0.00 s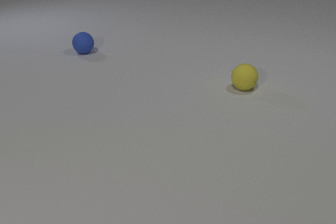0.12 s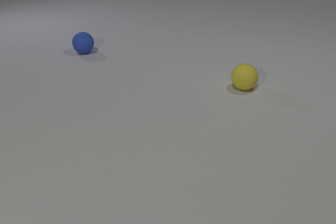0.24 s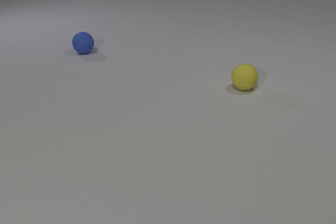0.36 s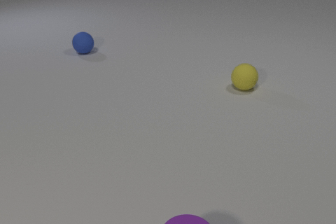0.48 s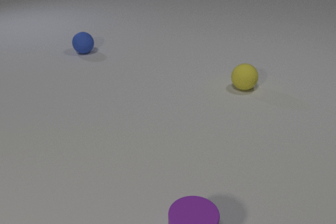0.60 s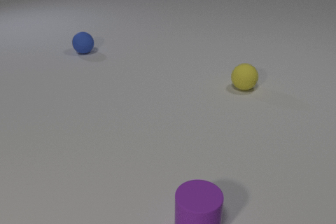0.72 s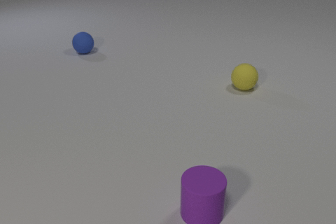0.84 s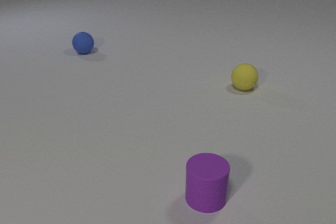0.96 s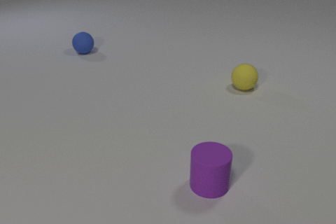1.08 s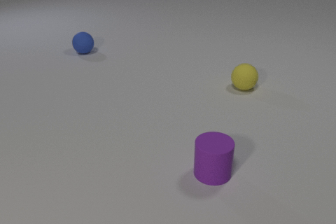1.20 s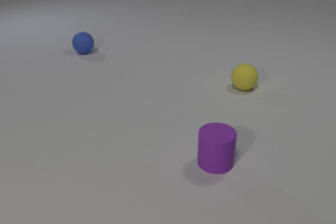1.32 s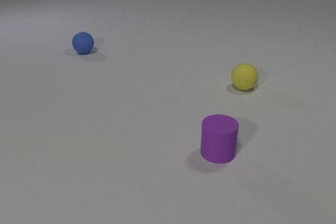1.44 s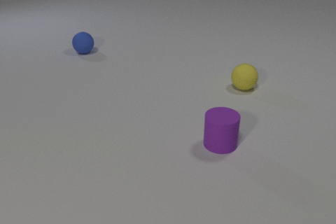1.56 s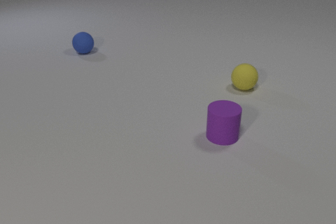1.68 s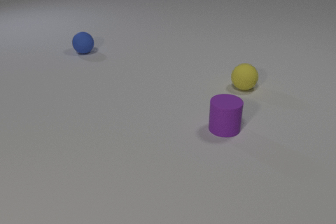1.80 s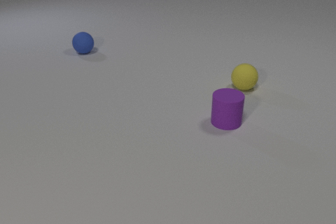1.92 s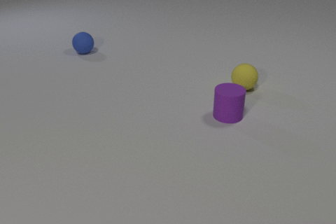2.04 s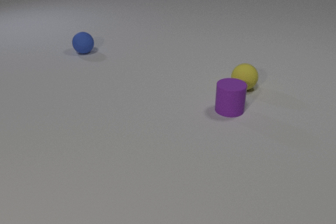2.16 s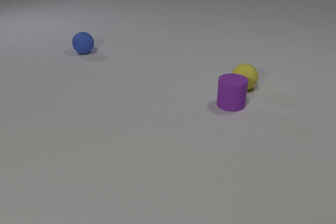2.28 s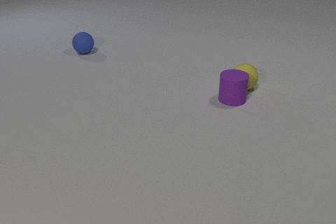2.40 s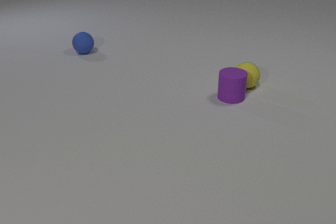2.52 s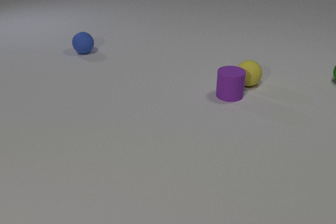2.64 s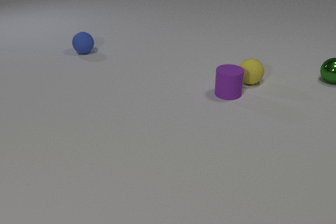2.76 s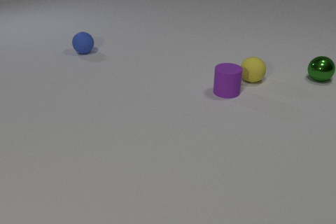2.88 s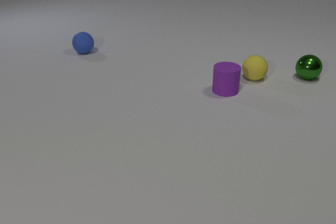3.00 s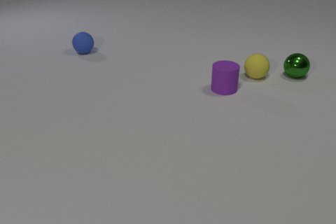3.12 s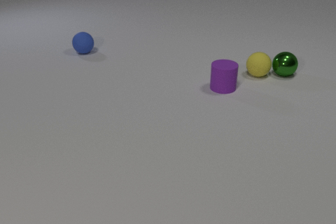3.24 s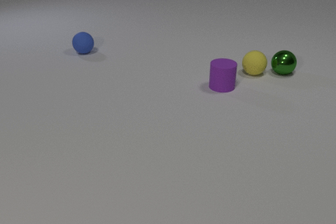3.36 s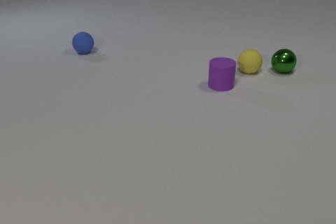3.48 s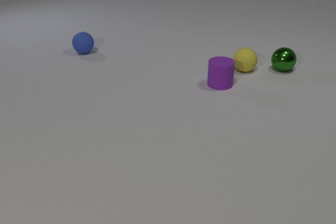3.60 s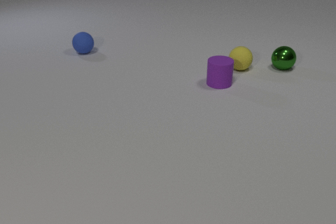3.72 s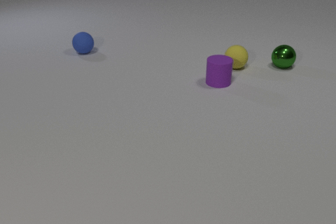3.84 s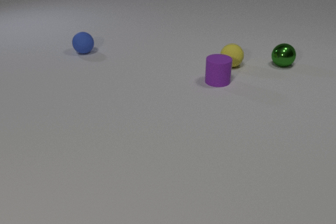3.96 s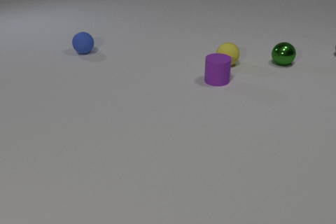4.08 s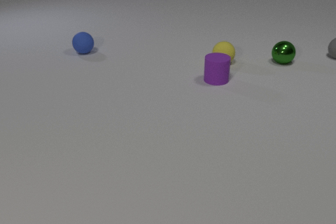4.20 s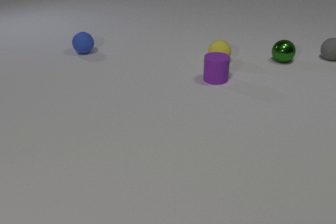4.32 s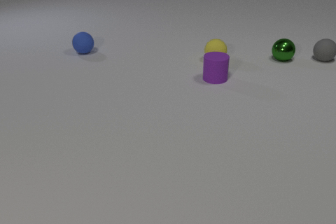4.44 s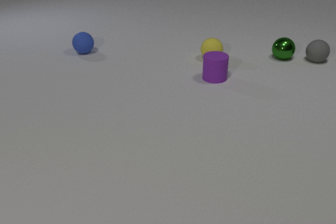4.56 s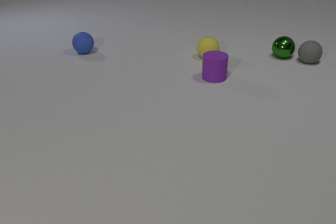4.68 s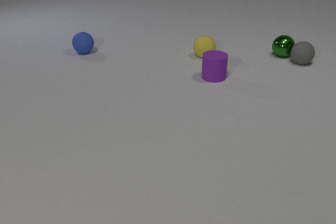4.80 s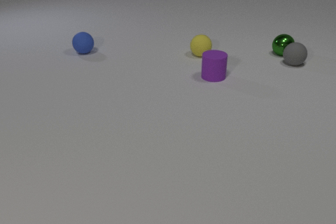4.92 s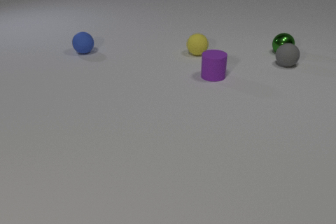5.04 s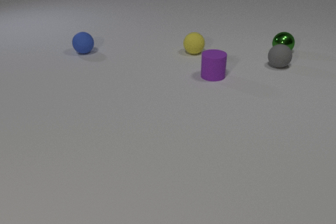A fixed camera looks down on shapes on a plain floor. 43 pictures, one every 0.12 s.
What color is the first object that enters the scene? purple.
Are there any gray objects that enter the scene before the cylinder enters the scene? no.
How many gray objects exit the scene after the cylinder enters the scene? 0.
0.00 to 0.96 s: The purple rubber cylinder comes in at the bottom edge, slides away from the camera.
0.96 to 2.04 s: The purple rubber cylinder slides away from the camera.
2.04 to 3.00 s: The purple rubber cylinder slides away from the camera. The yellow rubber sphere rolls away from the camera. The green metal sphere comes in at the right edge, rolls to the left. The purple rubber cylinder and the yellow rubber sphere collide.
3.00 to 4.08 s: The purple rubber cylinder slides away from the camera and to the left. The yellow rubber sphere rolls to the left and away from the camera. The green metal sphere rolls away from the camera and to the left. The gray rubber sphere comes in at the right edge, rolls to the left and toward the camera. The yellow rubber sphere and the green metal sphere collide.
4.08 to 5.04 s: The purple rubber cylinder slides away from the camera. The yellow rubber sphere rolls to the left and away from the camera. The green metal sphere rolls away from the camera. The gray rubber sphere rolls to the left and toward the camera.
